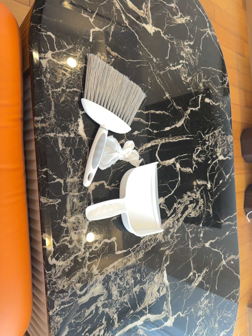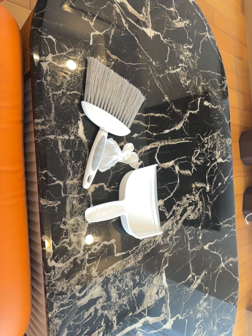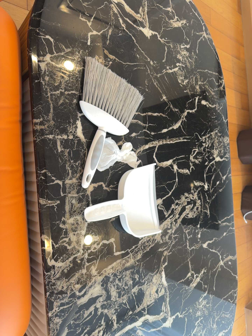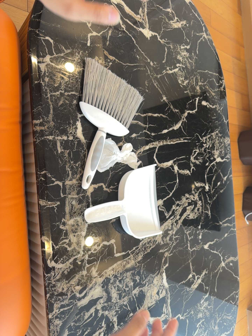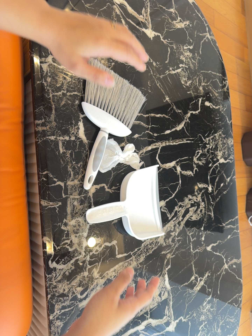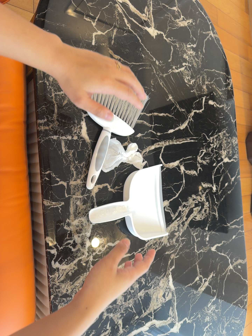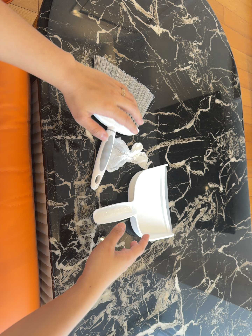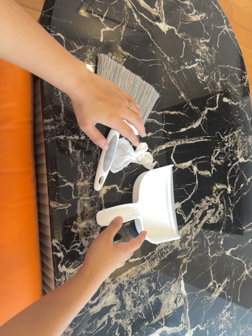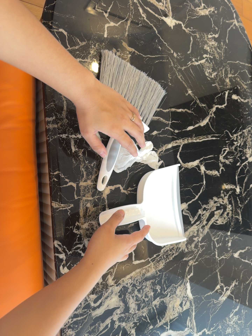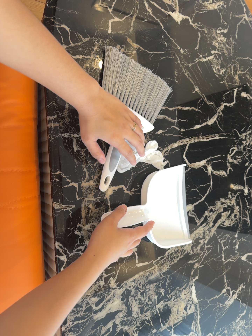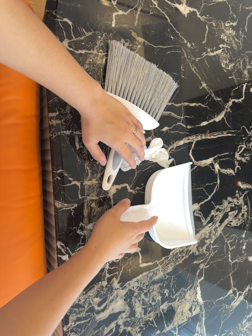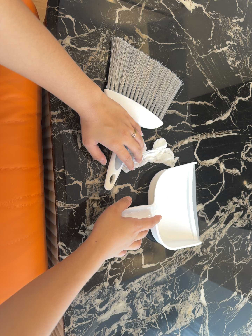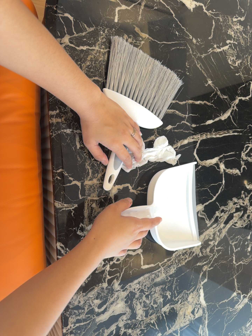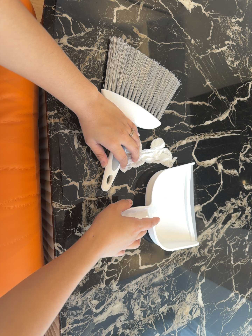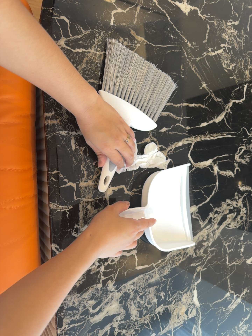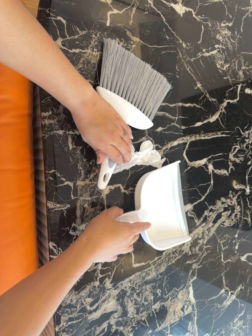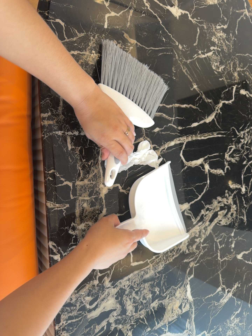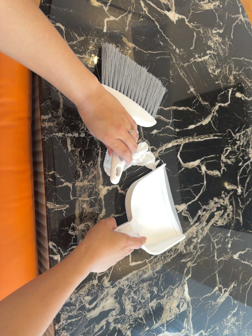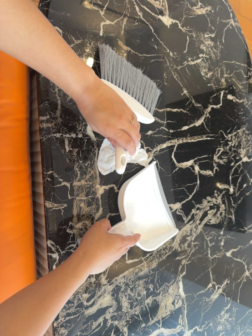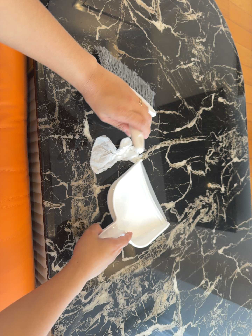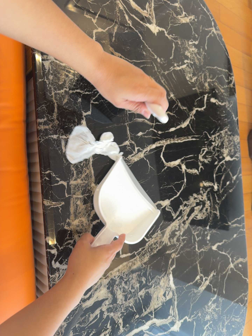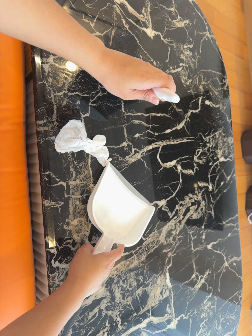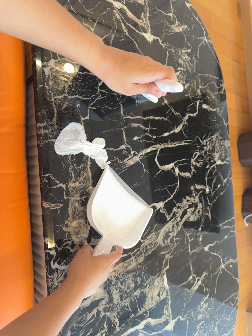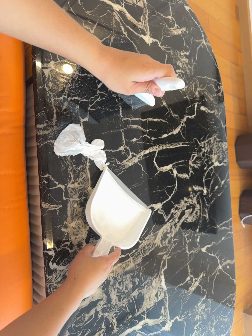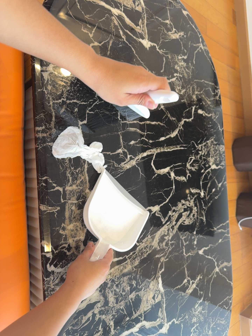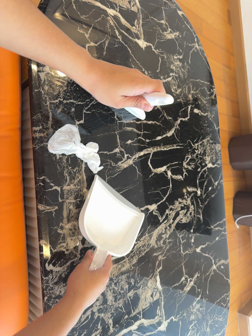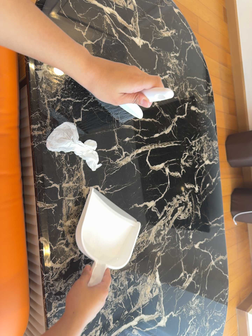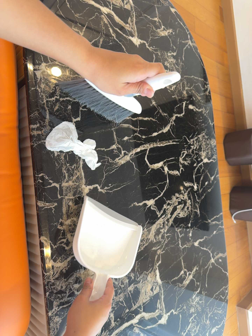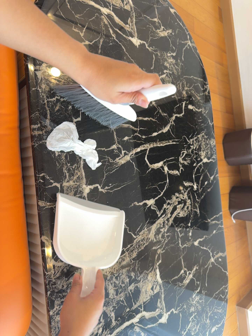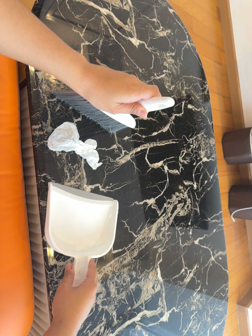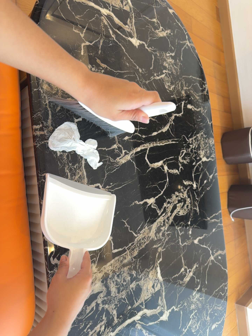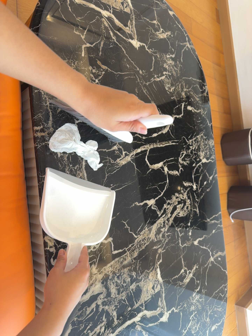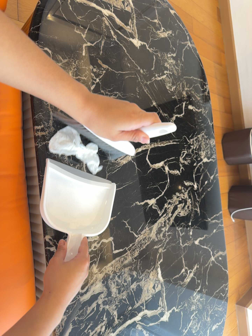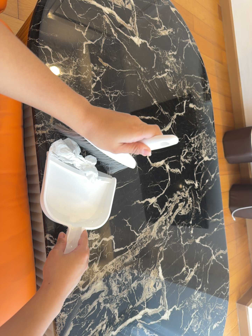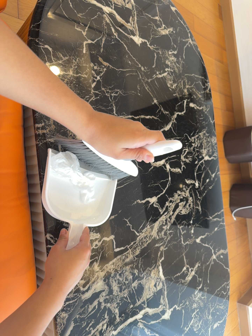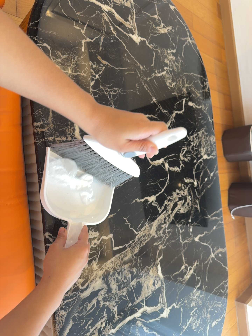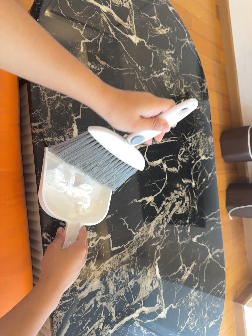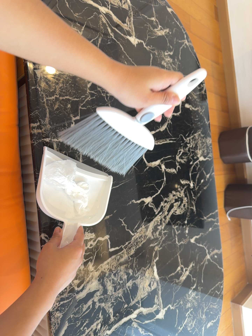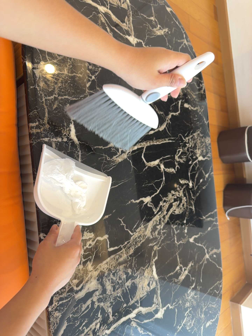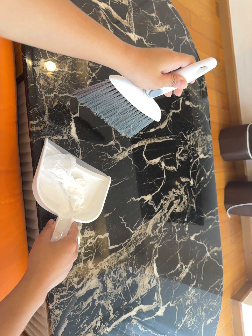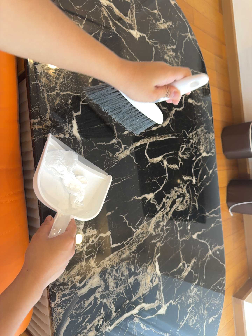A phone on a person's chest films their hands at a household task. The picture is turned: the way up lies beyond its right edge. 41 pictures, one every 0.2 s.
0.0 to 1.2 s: The camera shifts only a little, or ends up much as it began.
1.2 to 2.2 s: The camera travels forward, about 6 cm, so what stands in front looms larger.
2.2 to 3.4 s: The camera shifts only a little, or ends up much as it began.
3.4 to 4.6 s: The camera travels backward, about 7 cm, so what stands in front gets smaller.
4.6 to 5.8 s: The camera shifts only a little, or ends up much as it began.
5.8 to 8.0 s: The camera keeps its place and its aim.
The film runs forward here.
